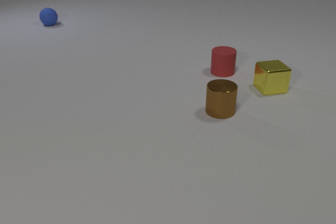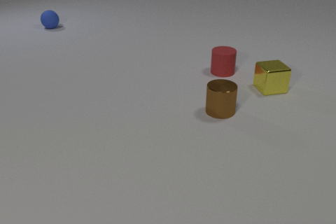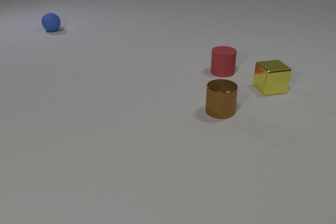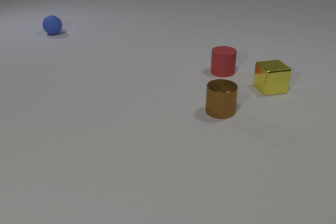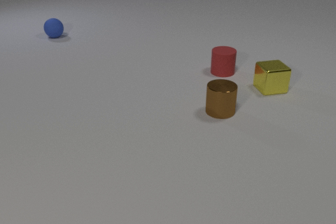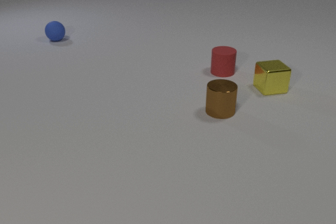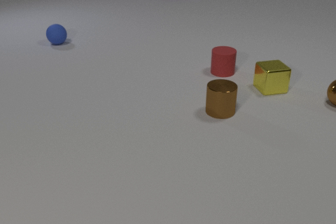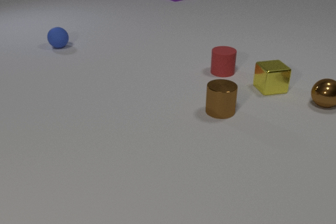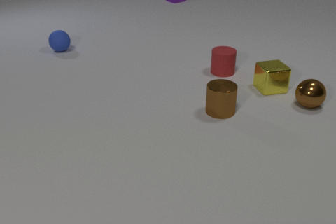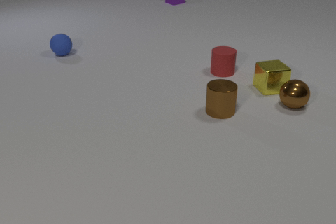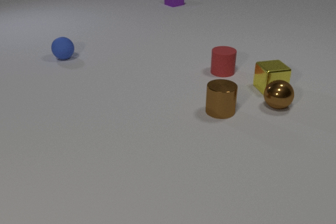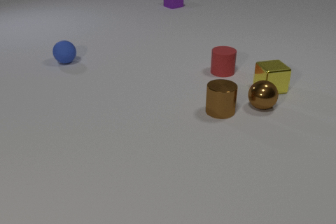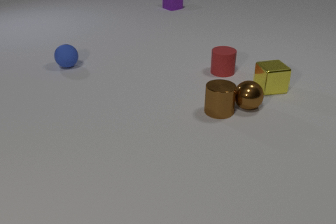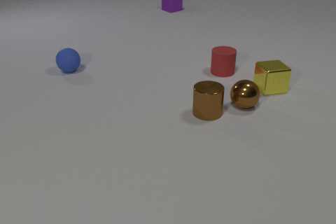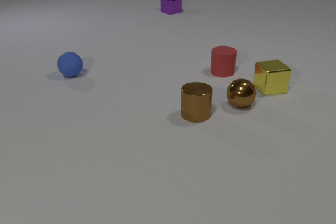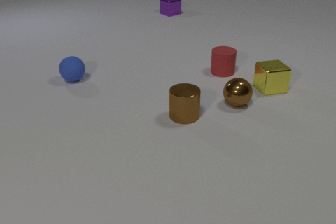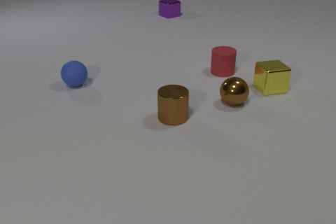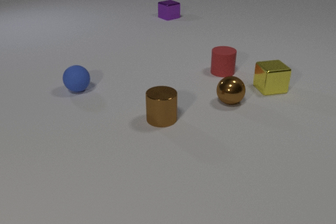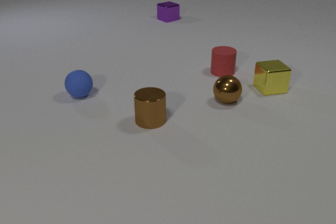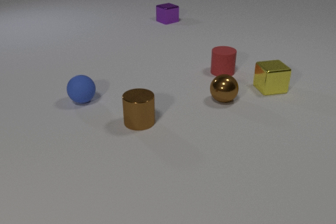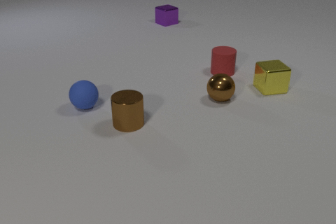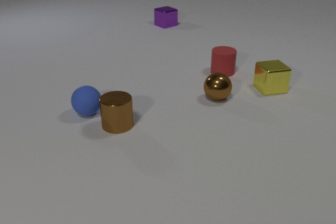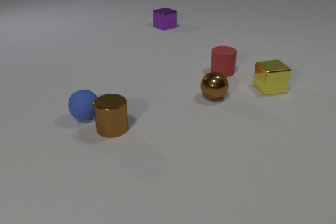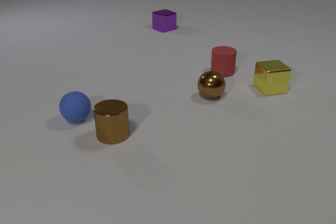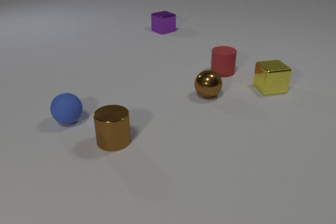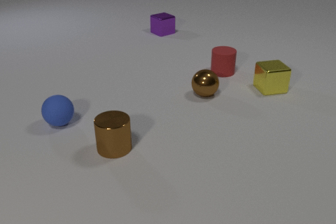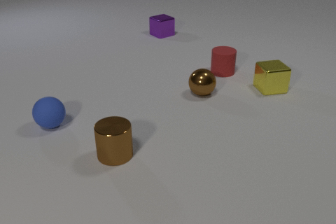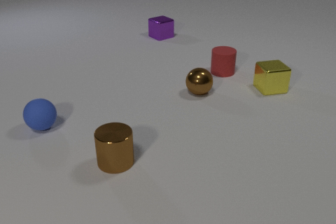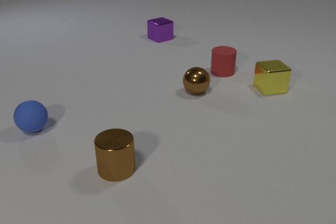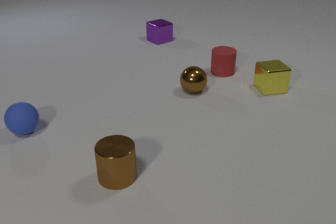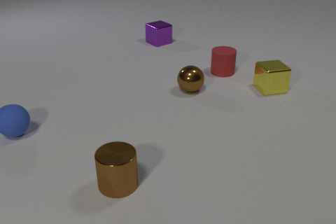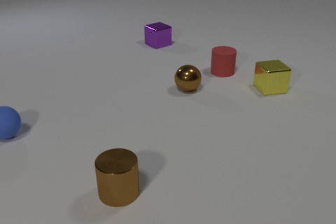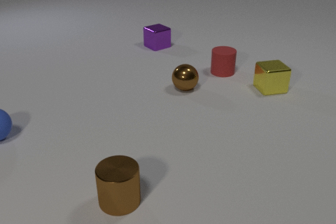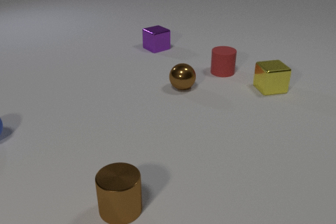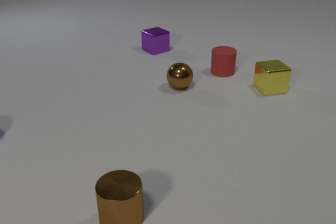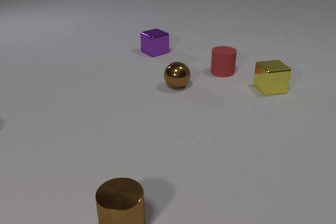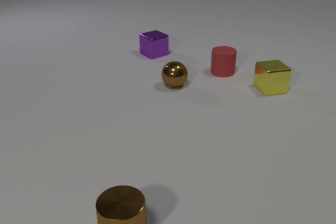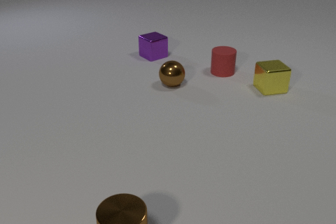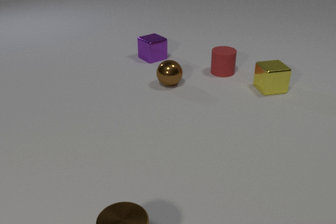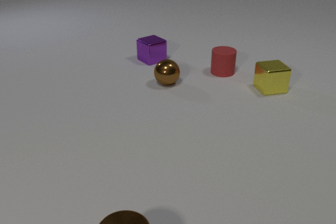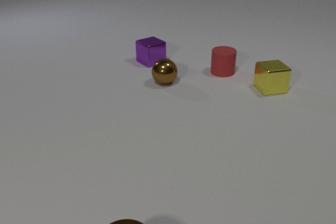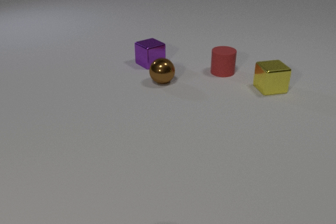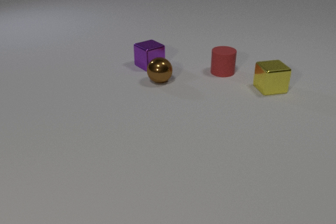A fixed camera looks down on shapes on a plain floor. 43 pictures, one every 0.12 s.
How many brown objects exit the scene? 1.
What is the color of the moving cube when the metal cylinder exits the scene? purple.
How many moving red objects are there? 0.
0.00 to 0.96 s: The brown metal sphere comes in at the right edge, rolls to the left and toward the camera. The blue rubber sphere rolls toward the camera. The purple metal cube comes in at the top edge, slides toward the camera.
0.96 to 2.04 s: The brown metal sphere rolls to the left. The brown metal cylinder slides to the left. The blue rubber sphere rolls toward the camera. The purple metal cube slides toward the camera. The brown metal sphere and the brown metal cylinder collide.
2.04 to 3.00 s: The brown metal sphere rolls to the left and away from the camera. The brown metal cylinder slides toward the camera and to the left. The blue rubber sphere rolls toward the camera. The purple metal cube slides toward the camera. The brown metal cylinder and the blue rubber sphere collide.
3.00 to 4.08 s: The brown metal sphere rolls to the left and away from the camera. The brown metal cylinder slides toward the camera. The blue rubber sphere rolls to the left, leaves at the left edge. The purple metal cube slides toward the camera.
4.08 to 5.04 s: The brown metal sphere rolls to the left and away from the camera. The brown metal cylinder slides toward the camera, leaves at the bottom edge. The purple metal cube slides toward the camera.
